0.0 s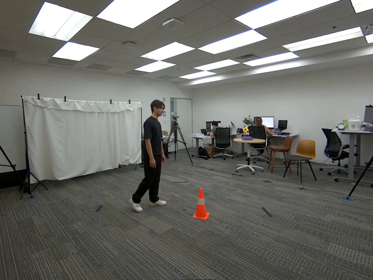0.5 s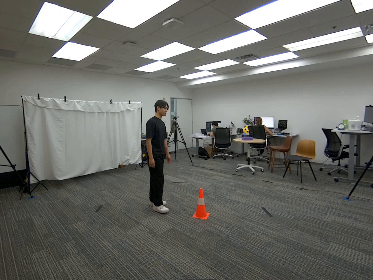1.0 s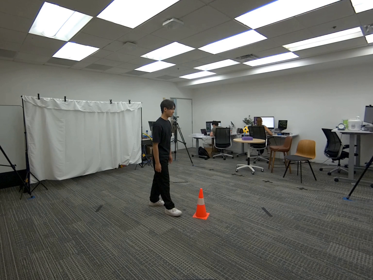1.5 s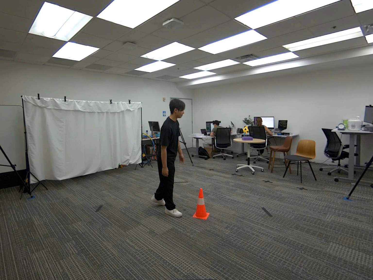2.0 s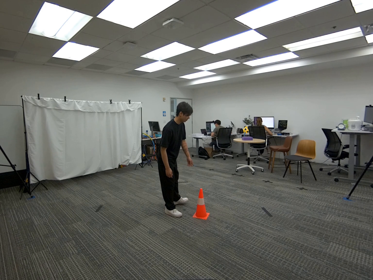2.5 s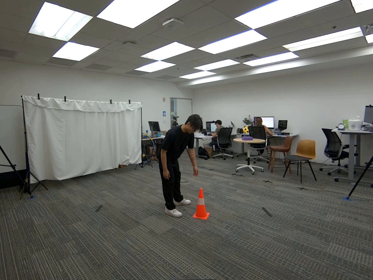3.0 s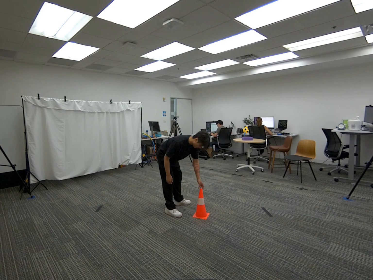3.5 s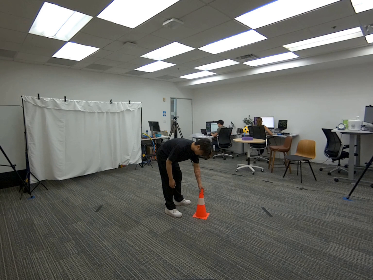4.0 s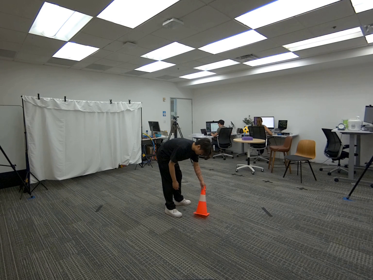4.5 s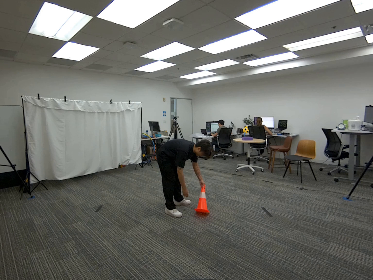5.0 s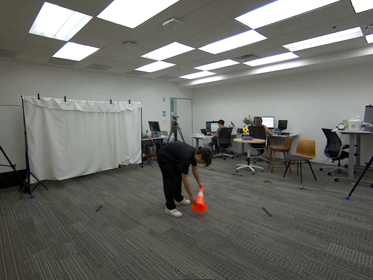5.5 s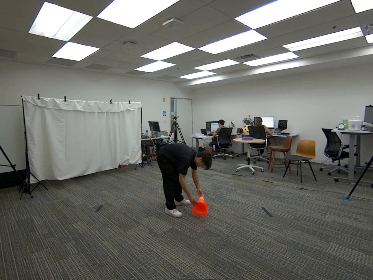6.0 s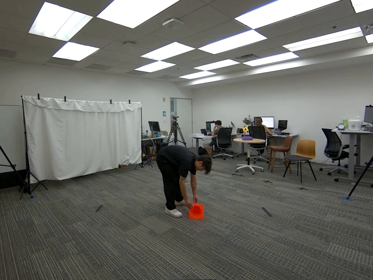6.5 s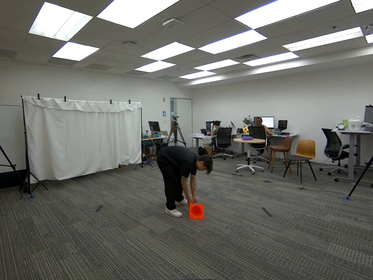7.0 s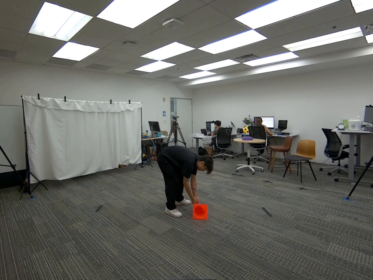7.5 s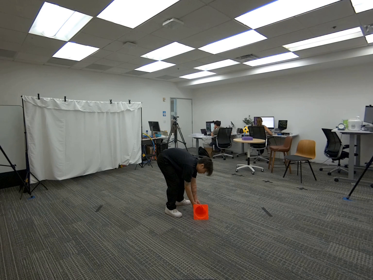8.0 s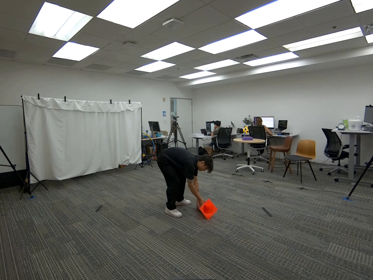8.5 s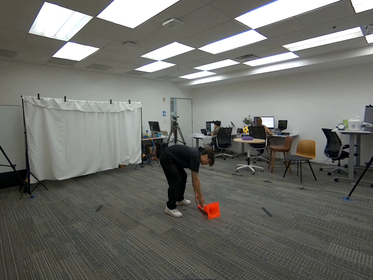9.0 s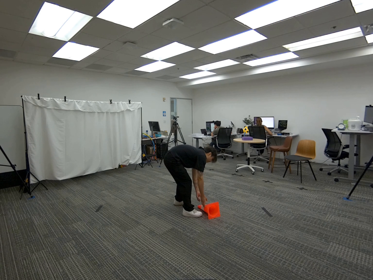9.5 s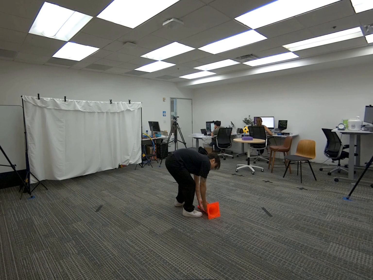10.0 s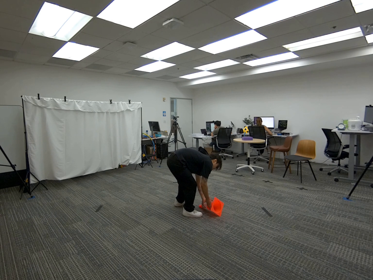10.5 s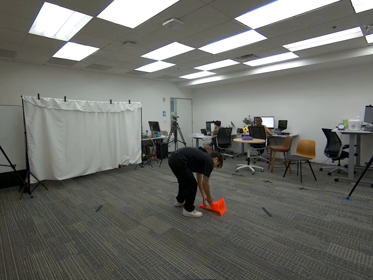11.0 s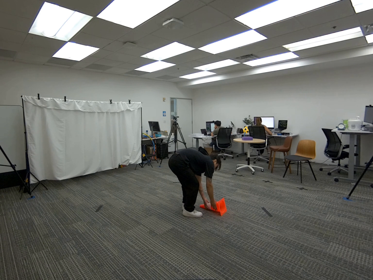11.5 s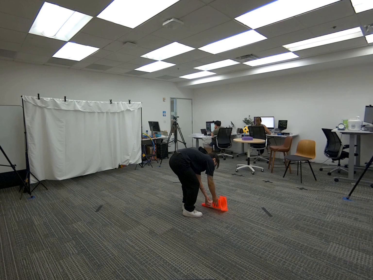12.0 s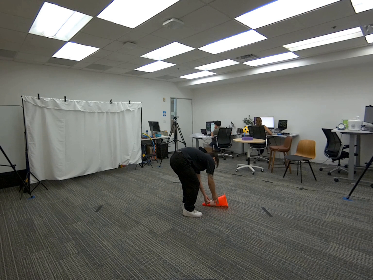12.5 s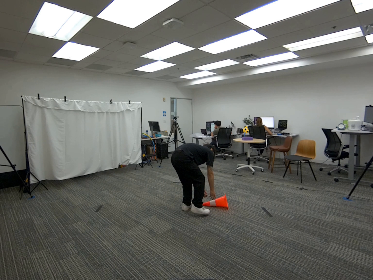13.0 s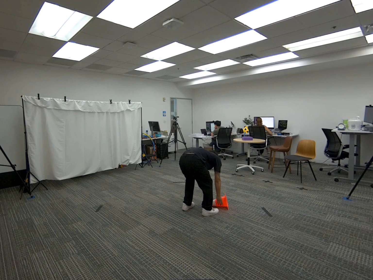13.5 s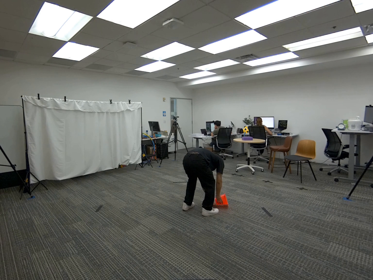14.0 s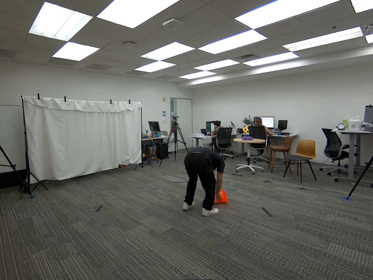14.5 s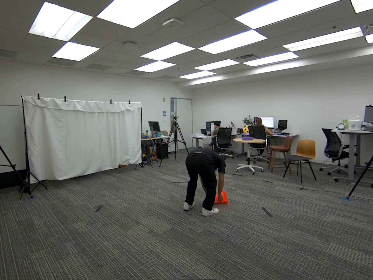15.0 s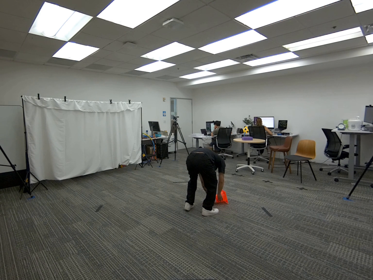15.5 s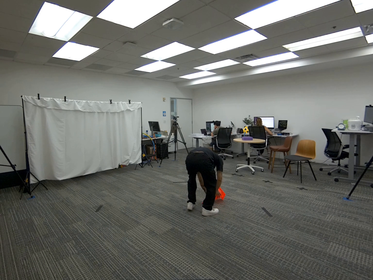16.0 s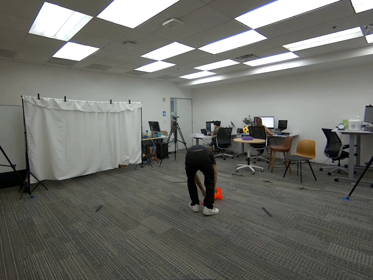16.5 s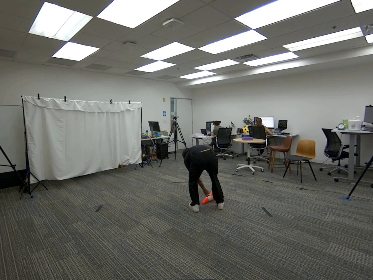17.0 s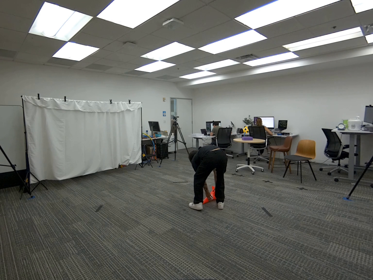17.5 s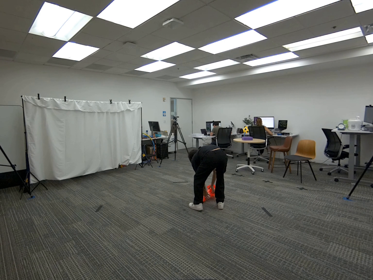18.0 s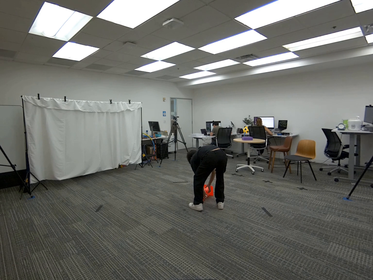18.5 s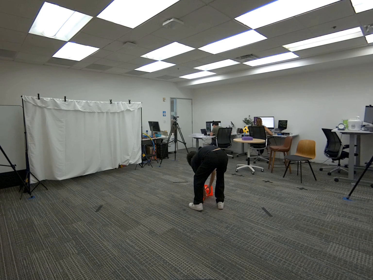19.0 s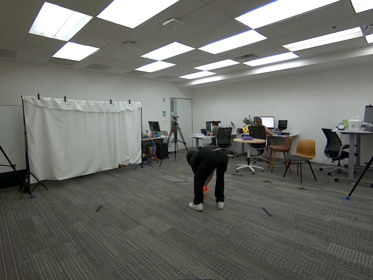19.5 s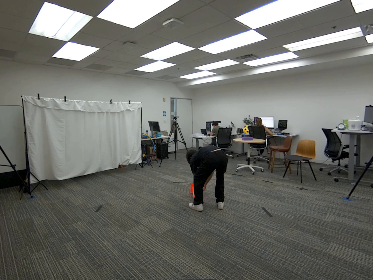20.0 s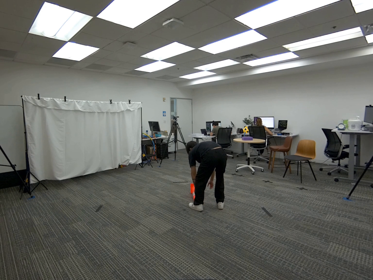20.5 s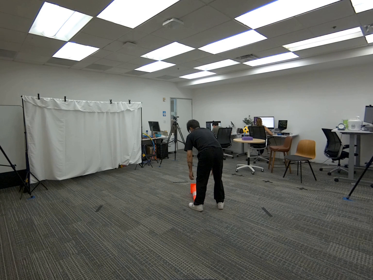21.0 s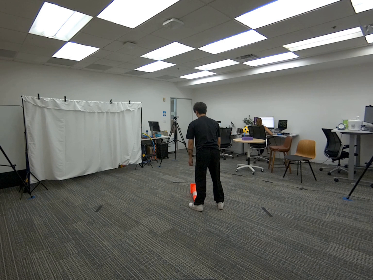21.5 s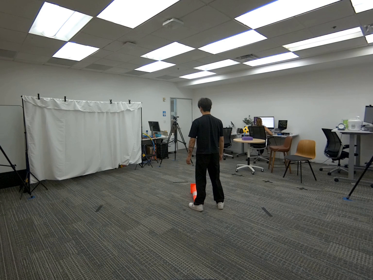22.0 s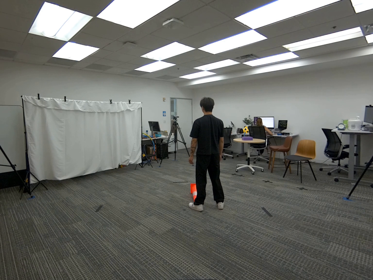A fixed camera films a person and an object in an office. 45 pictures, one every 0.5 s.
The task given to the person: Walk over to the traffic cone on the ground, place the cone to its side and use both hands to roll the cone on the ground until finish.
